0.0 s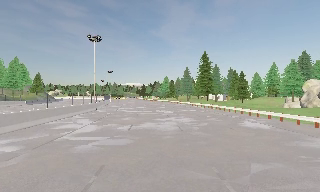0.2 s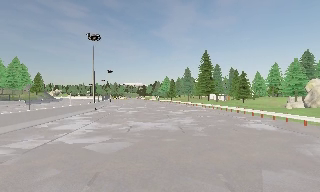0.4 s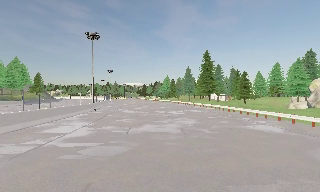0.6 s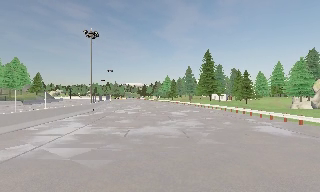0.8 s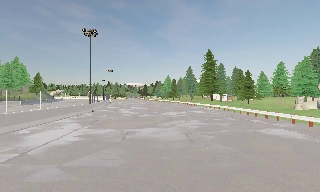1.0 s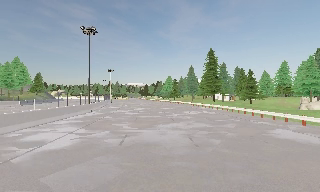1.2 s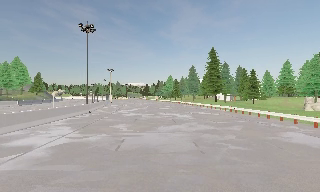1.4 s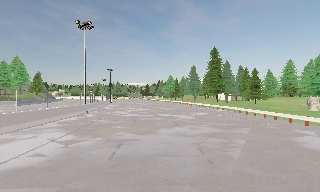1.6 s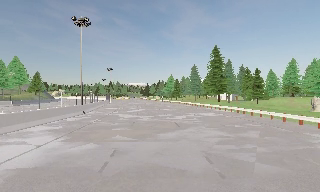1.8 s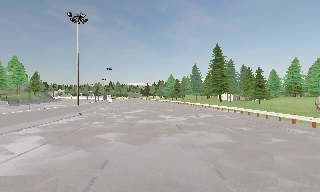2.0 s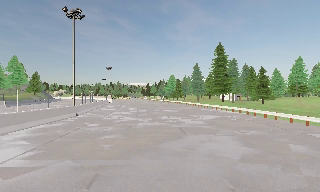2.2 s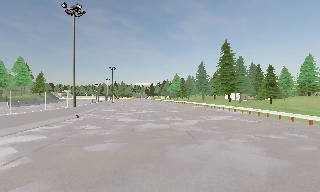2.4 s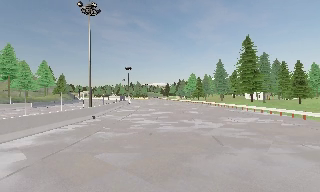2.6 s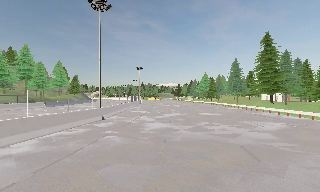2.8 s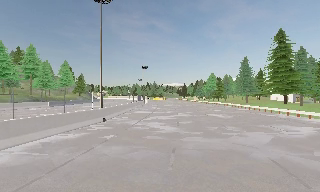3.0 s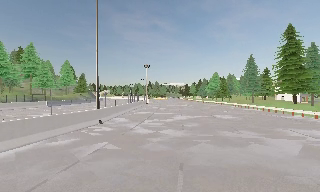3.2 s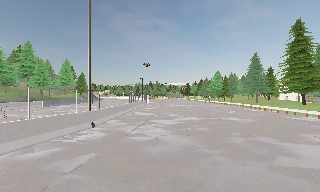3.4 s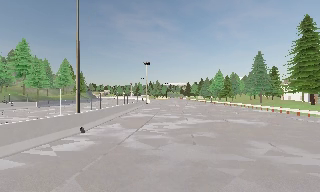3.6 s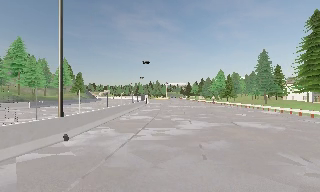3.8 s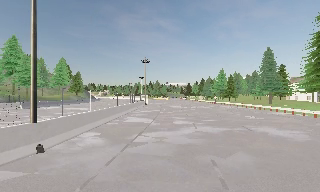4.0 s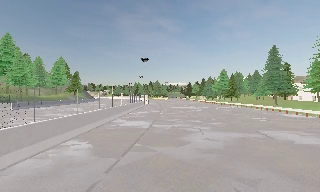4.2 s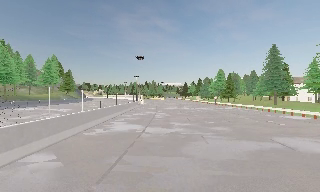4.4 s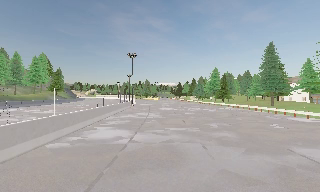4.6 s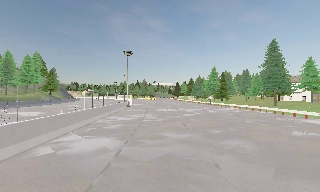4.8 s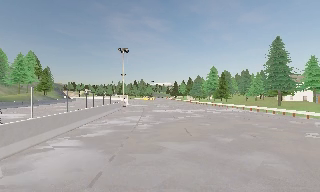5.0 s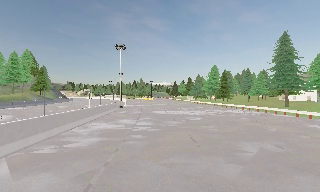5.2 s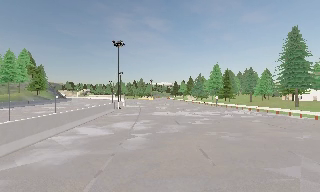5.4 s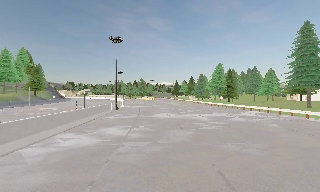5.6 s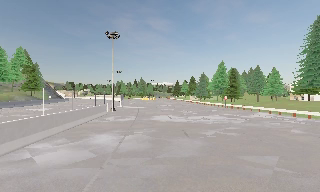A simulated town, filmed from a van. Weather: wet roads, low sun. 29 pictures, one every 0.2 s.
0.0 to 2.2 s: The camera travels forward, about 9 m, so what stands in front looms larger. It gains speed.
2.2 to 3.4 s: The camera pans to its left, which is counterclockwise from overhead, by about 10 degrees. It travels forward, about 9 m, so what stands in front looms larger.
3.4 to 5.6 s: The camera travels forward, about 20 m, so what stands in front looms larger.
The film runs forward here.
